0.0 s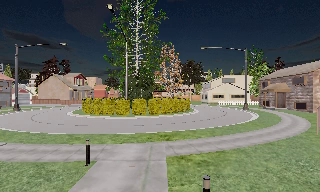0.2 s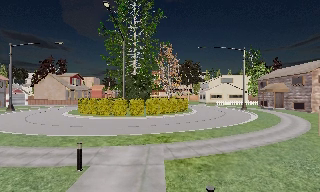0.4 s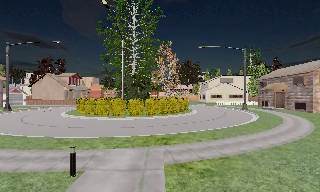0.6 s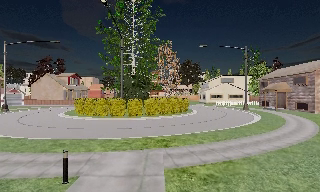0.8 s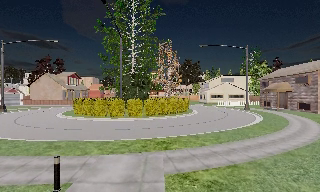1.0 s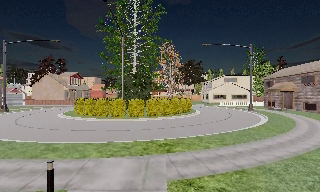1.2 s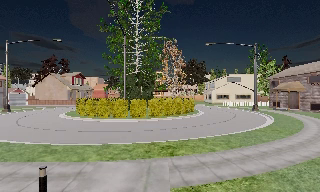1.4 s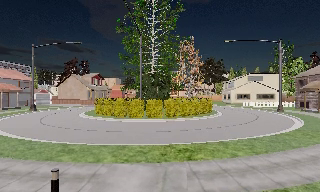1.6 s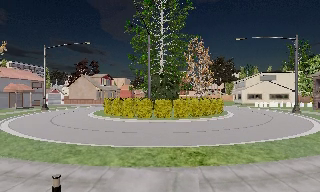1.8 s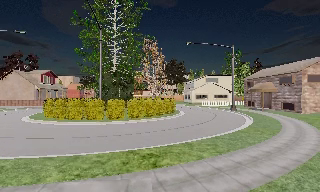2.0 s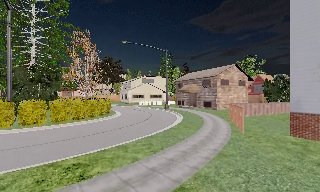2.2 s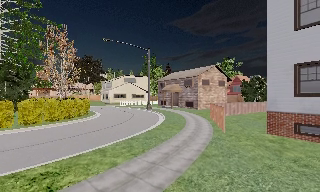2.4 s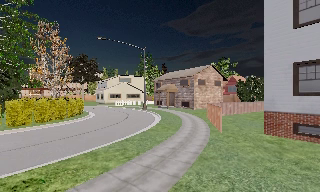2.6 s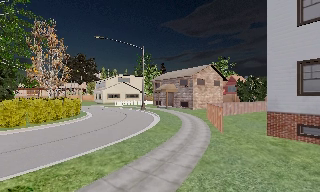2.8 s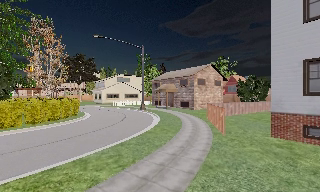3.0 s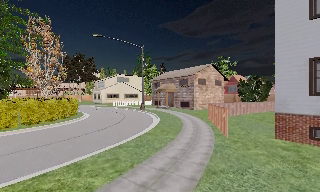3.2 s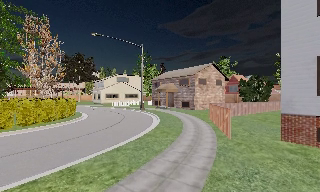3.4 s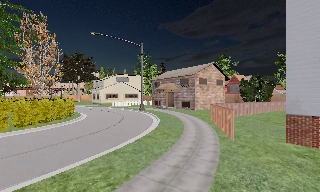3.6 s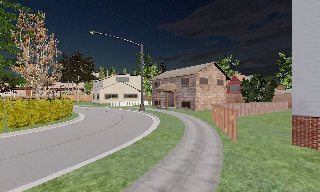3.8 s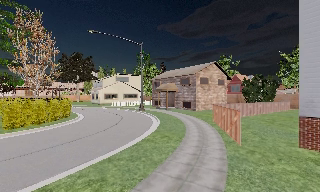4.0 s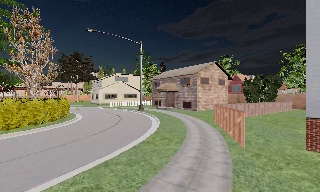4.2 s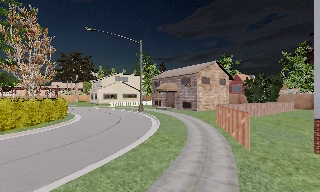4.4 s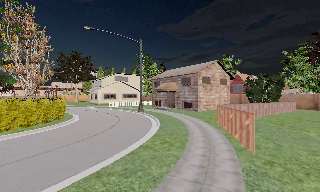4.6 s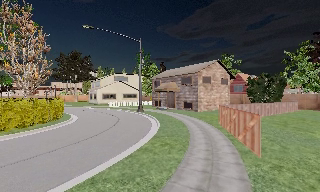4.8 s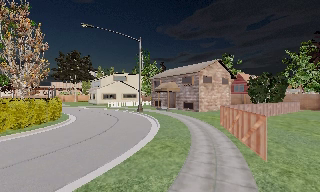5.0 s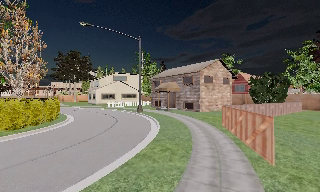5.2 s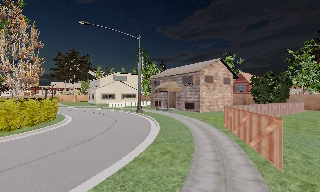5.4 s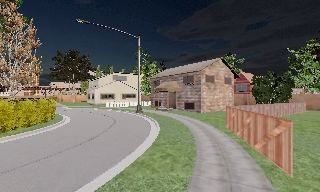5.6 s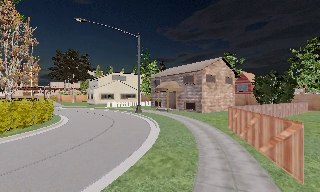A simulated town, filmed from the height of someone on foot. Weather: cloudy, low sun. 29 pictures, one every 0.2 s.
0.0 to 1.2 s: The camera travels forward, about 2 m, so what stands in front looms larger.
1.2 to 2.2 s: The camera swings to its right by about 35 degrees, and the scene slides to the left. It travels forward, about 1.5 m.
2.2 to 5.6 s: The camera travels forward, about 6 m, so what stands in front looms larger.
The film runs forward here.
